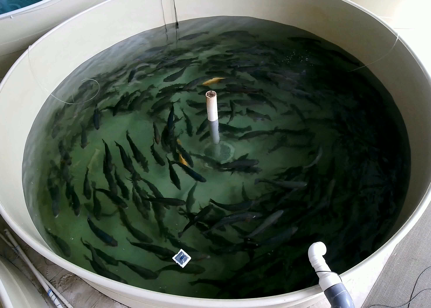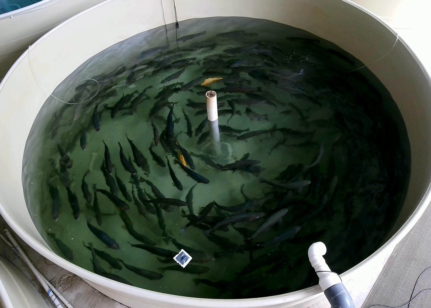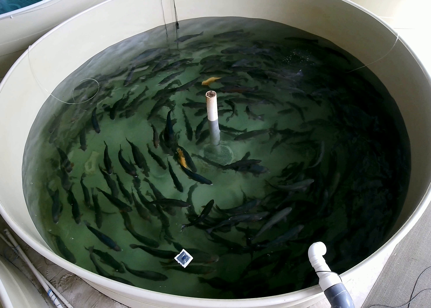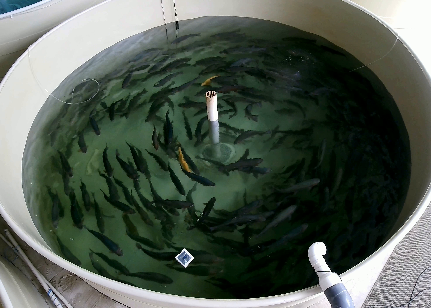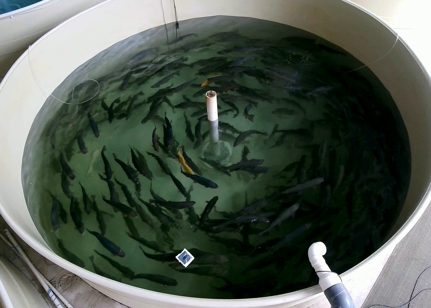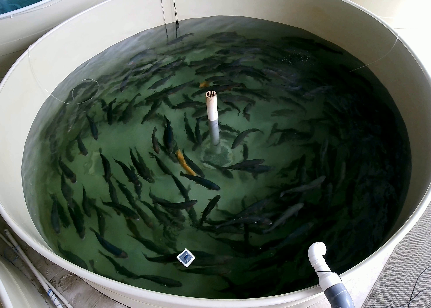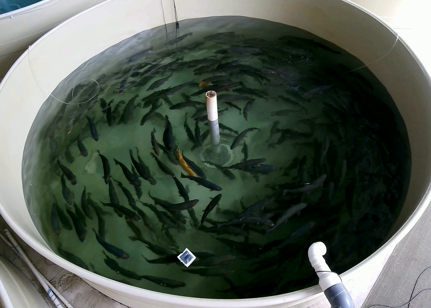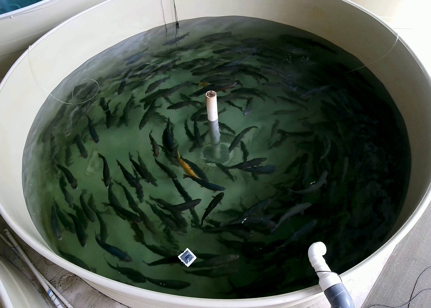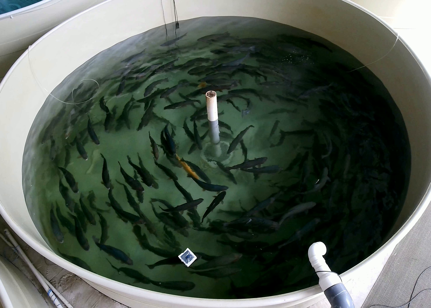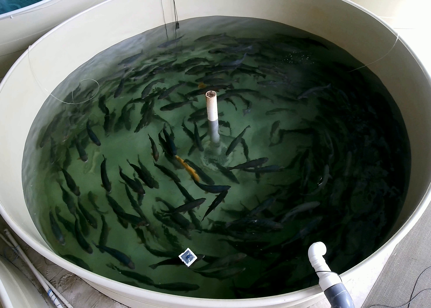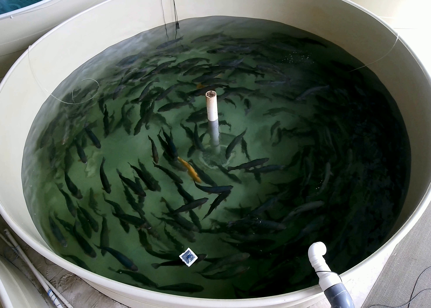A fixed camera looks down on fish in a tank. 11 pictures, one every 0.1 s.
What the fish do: Normal cruising.
